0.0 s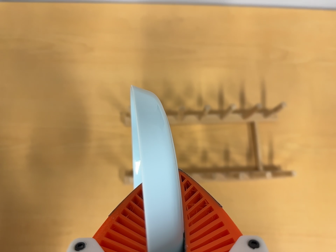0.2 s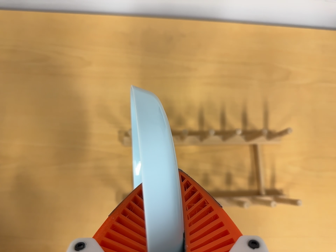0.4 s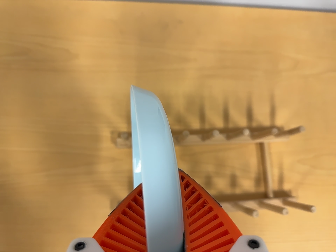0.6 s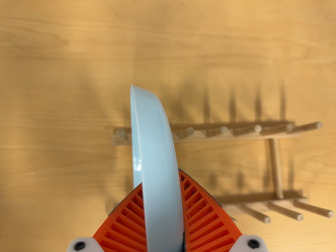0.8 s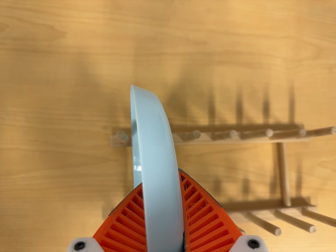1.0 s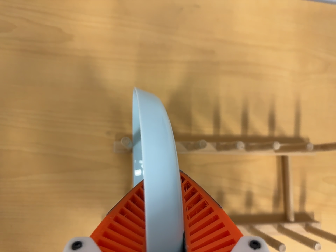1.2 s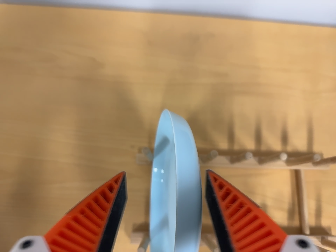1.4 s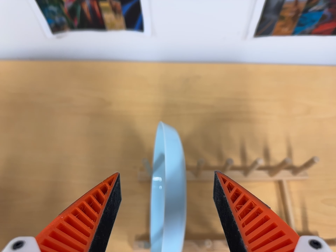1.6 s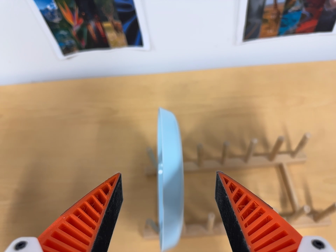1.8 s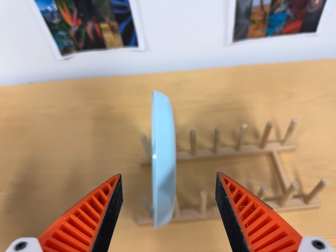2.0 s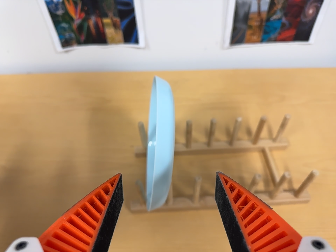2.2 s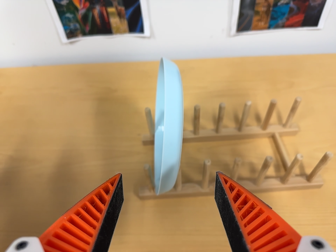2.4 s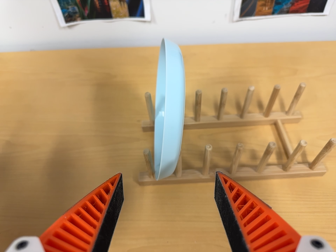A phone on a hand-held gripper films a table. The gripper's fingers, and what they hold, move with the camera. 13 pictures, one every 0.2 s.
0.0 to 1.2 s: The camera travels forward and toward the top of its view, about 10 cm, so what stands in front looms larger.
1.2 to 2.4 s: The camera travels toward the bottom of its view and backward, about 24 cm. Its aim tips toward the top of its view by about 25 degrees.
The film runs forward here.
